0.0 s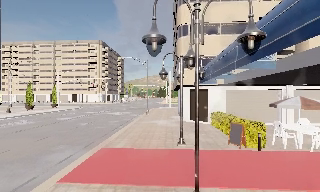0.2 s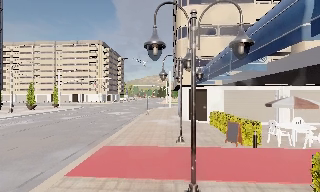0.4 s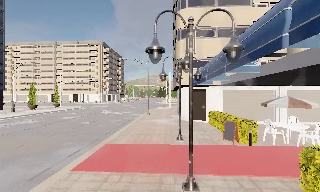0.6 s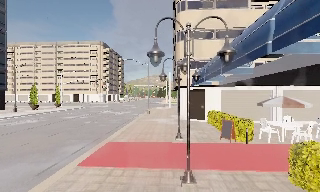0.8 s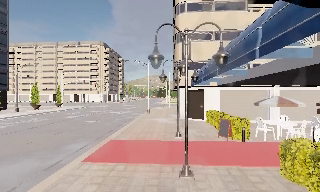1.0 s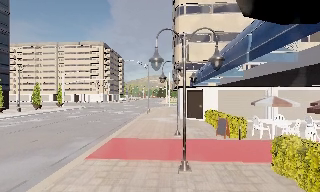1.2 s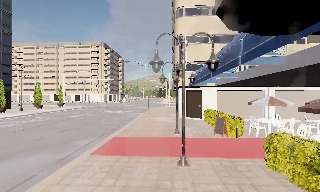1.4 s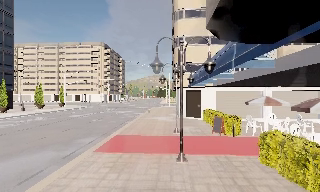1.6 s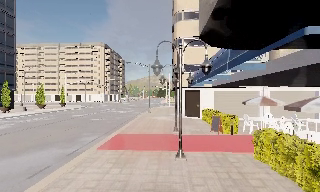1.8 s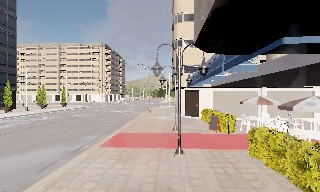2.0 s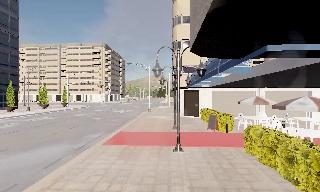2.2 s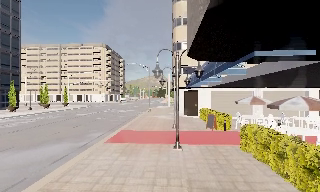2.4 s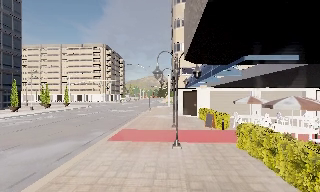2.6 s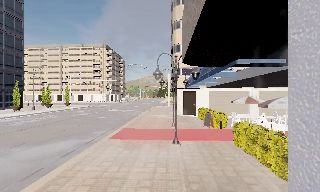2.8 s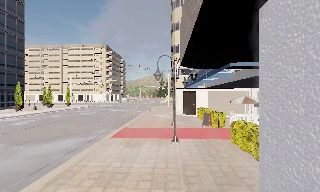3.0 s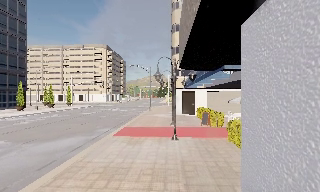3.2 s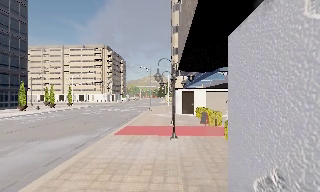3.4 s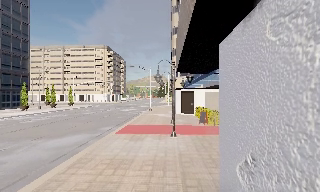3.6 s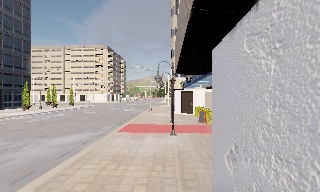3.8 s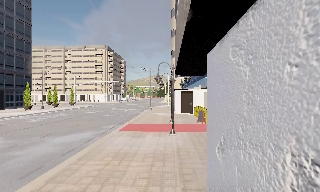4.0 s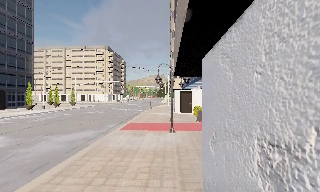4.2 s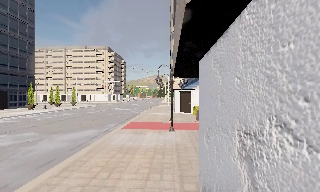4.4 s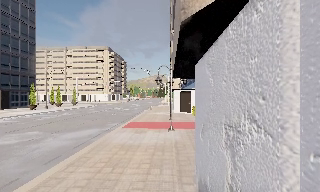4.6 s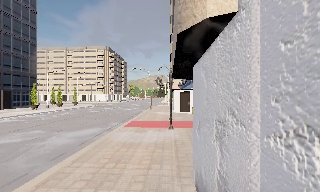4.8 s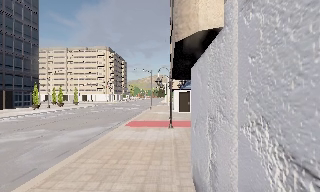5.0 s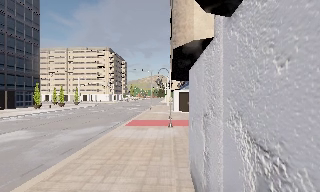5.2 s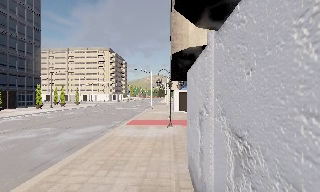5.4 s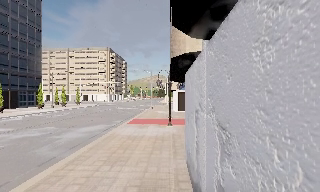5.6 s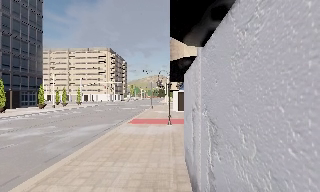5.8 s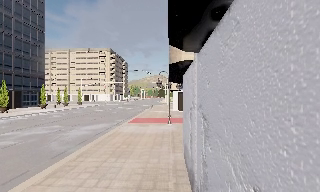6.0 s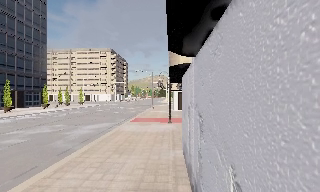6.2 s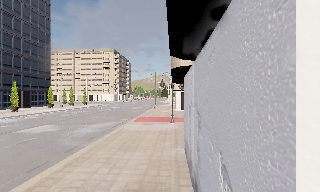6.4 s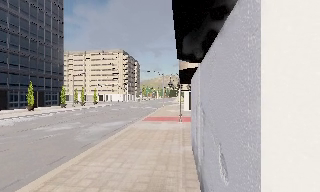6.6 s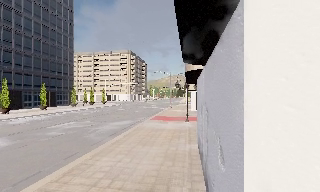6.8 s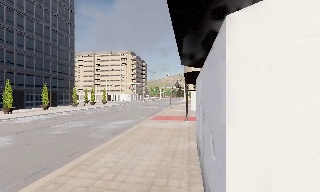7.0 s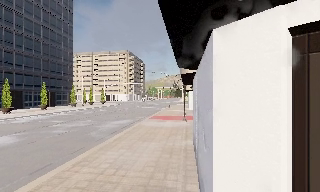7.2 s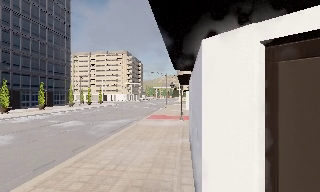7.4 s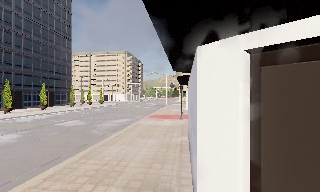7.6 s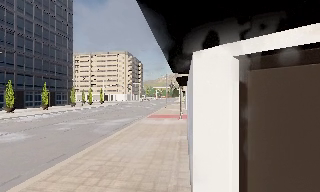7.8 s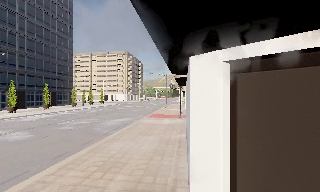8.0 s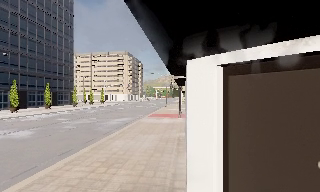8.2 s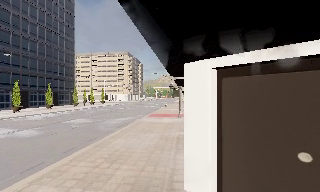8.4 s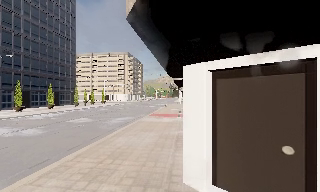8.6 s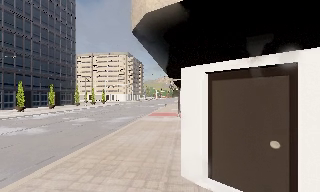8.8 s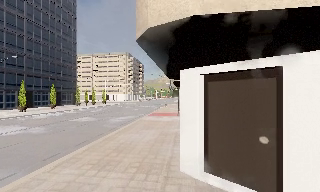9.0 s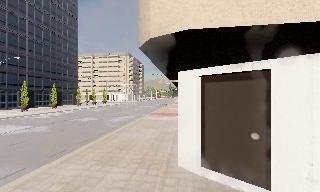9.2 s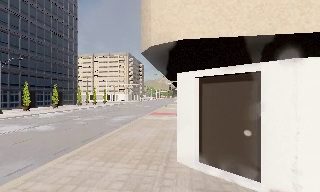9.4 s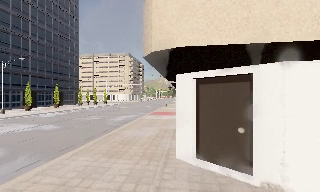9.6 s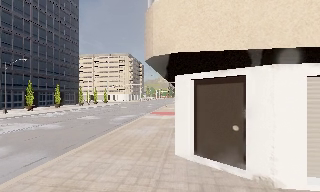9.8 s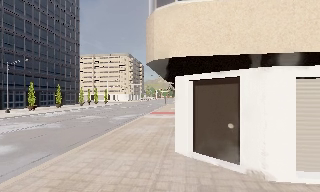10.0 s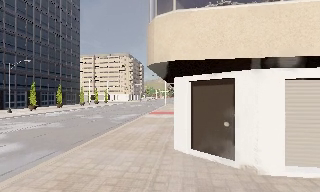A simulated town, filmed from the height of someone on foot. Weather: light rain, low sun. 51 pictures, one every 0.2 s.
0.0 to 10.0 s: The camera travels backward, about 18 m, so what stands in front gets smaller.
The film runs backward here.
